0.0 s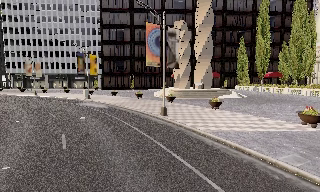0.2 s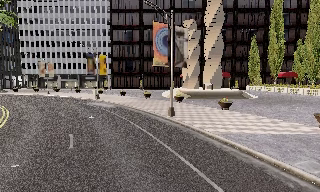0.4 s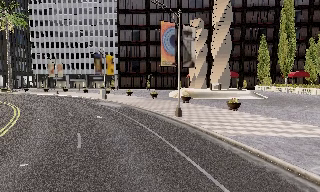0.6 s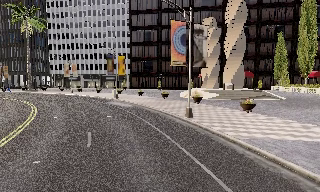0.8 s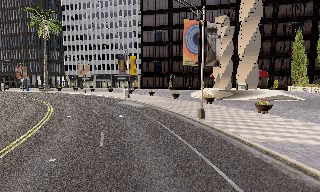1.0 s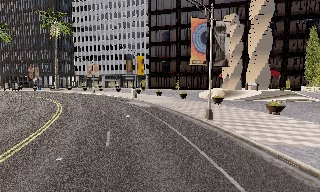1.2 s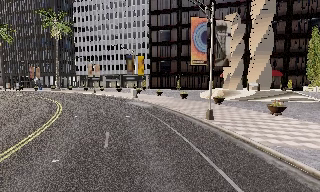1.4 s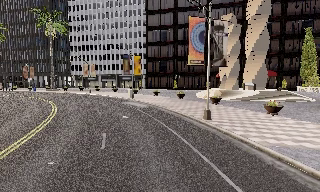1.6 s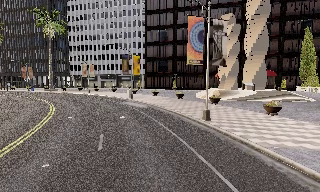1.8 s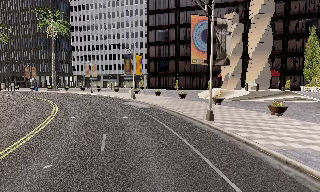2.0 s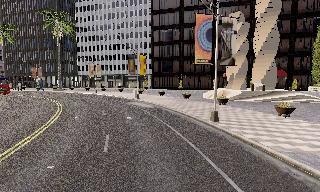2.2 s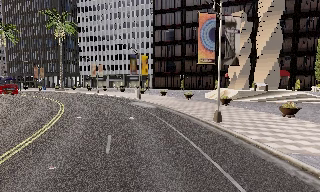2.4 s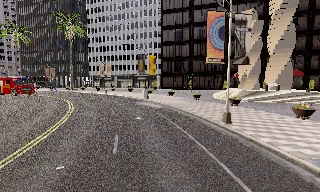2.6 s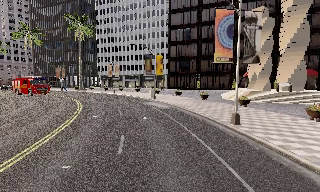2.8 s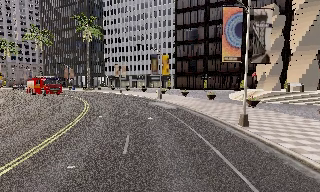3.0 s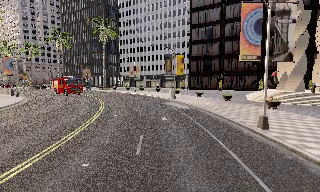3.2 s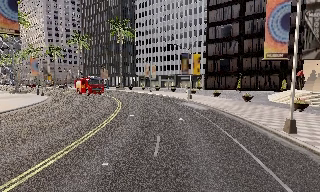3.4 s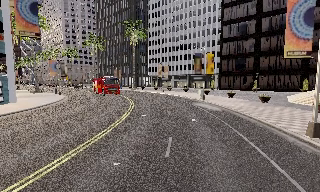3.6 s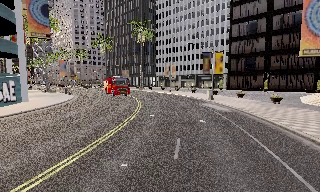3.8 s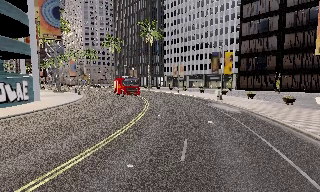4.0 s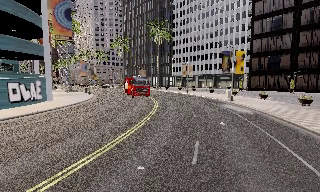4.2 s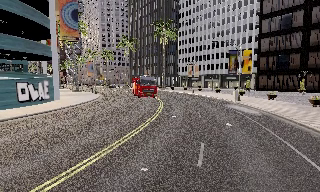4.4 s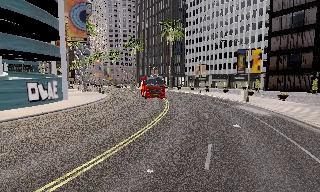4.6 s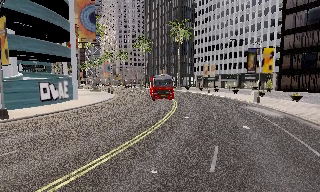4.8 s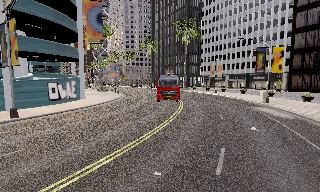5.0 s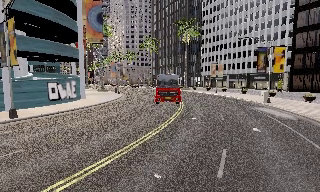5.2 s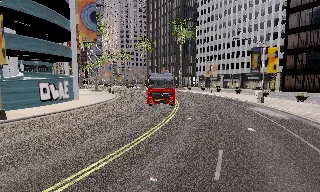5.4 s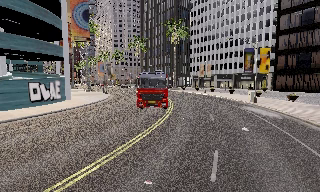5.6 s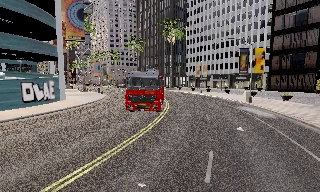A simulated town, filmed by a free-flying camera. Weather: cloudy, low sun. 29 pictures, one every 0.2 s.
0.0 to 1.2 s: The scene slides to the right, as the camera pans about 15 degrees to its left. It travels forward, about 1 m, so what stands in front looms larger.
1.2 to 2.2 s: The camera travels forward, about 0.5 m, so what stands in front looms larger.
2.2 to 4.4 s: The camera swings to its left by about 35 degrees, and the scene slides to the right. It travels forward, about 1.5 m.
4.4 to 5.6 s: The camera travels forward, about 0.5 m, so what stands in front looms larger.
The film runs forward here.
